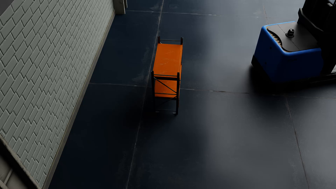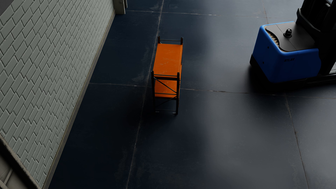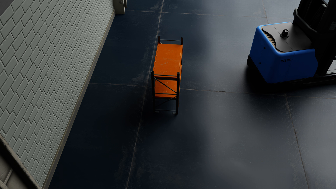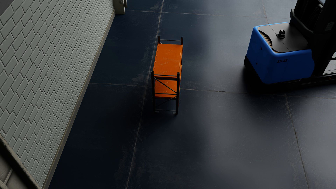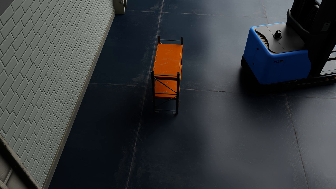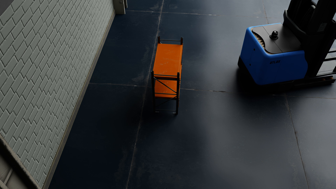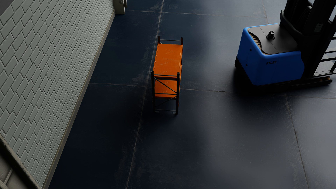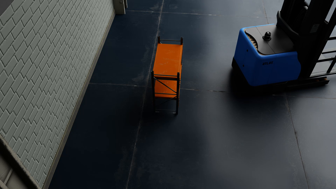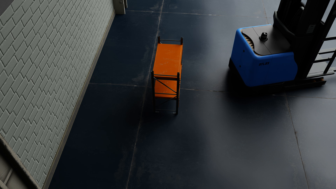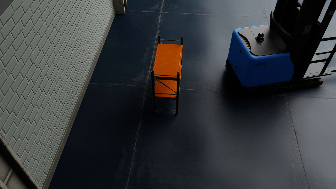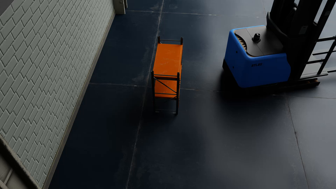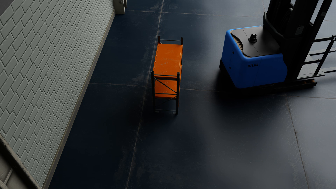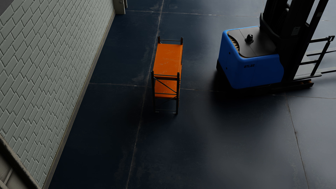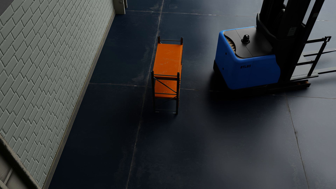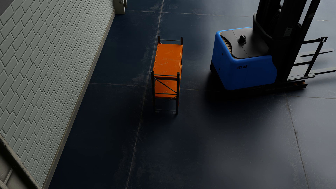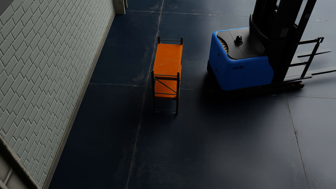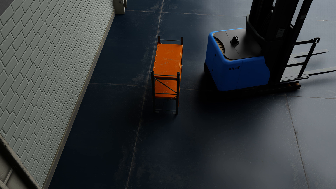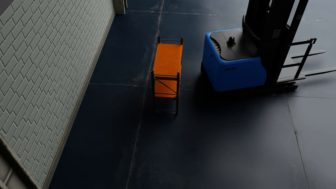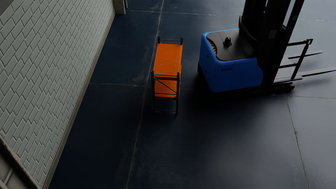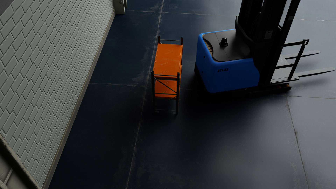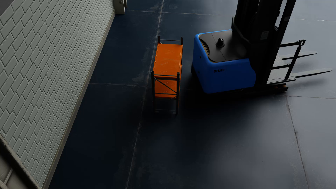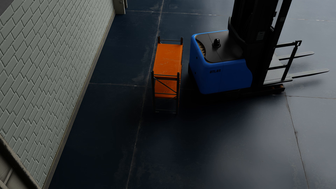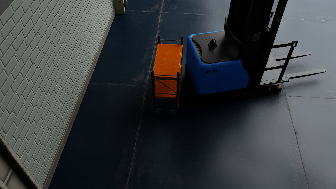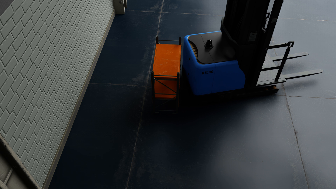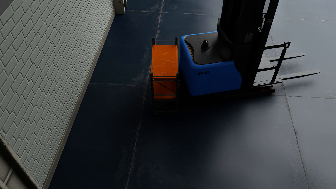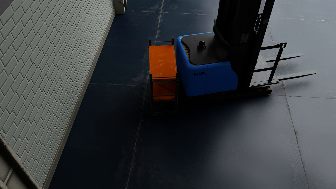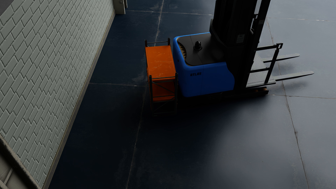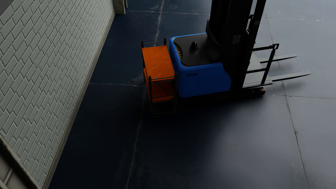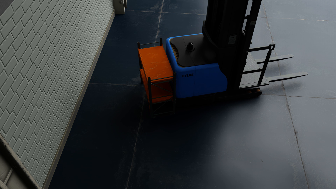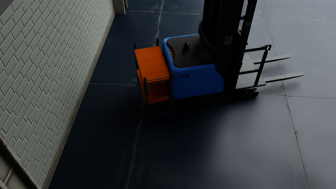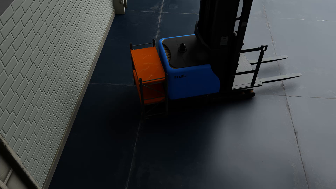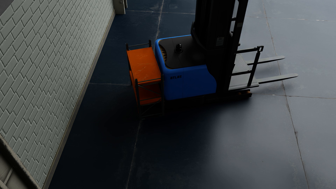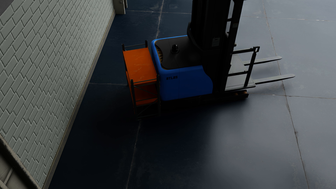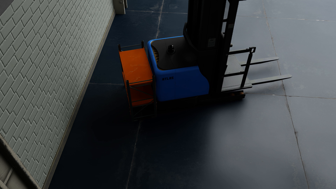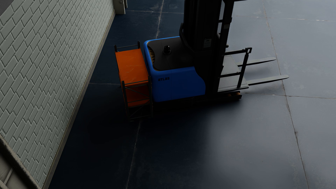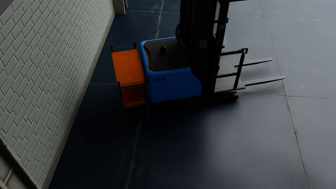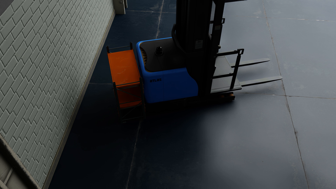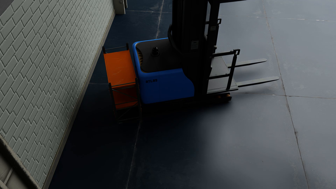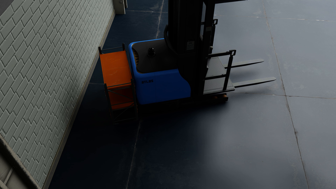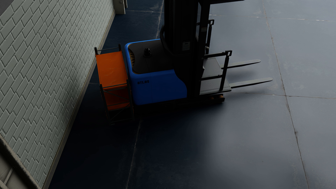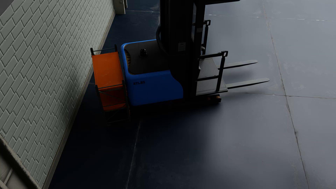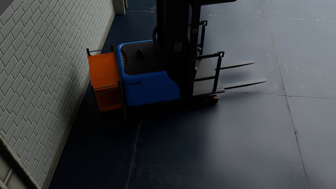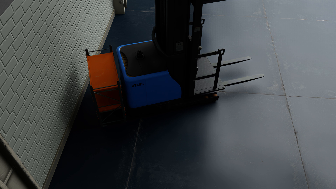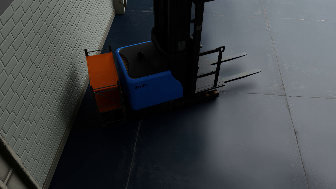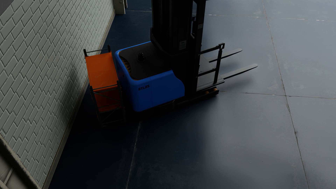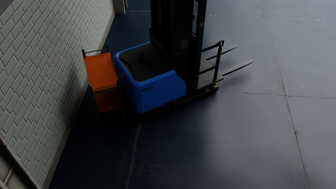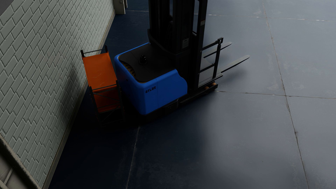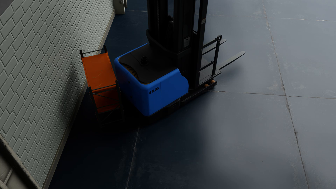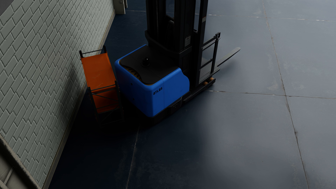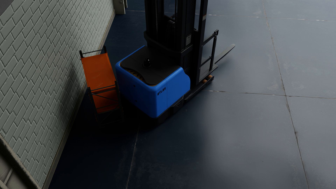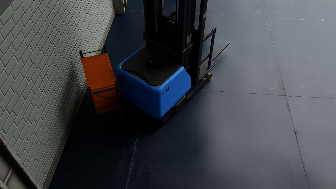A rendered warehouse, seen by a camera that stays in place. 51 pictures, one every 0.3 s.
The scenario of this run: A forklift runs into an object in its way.
